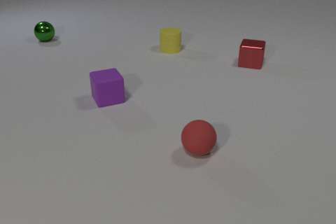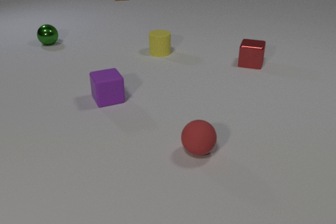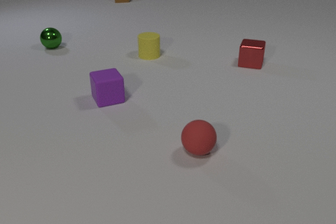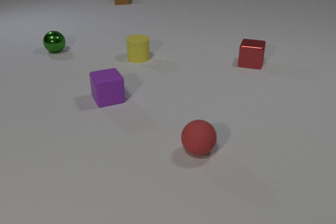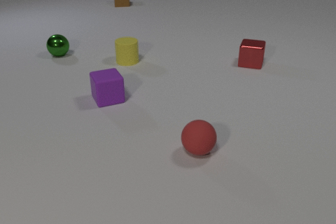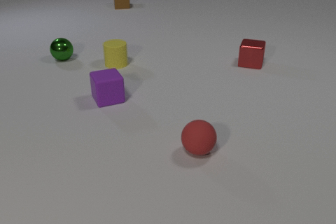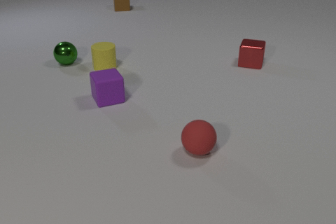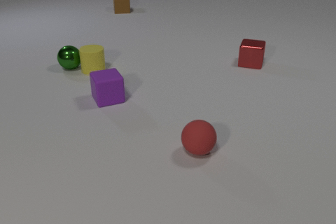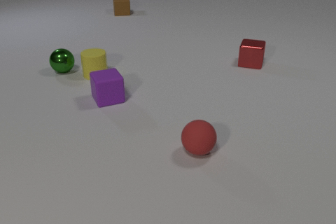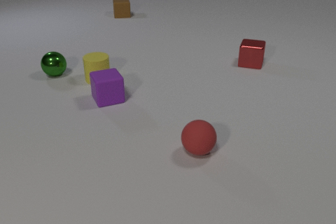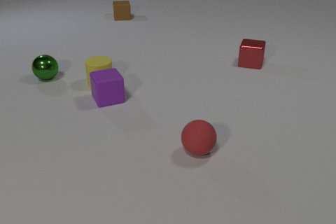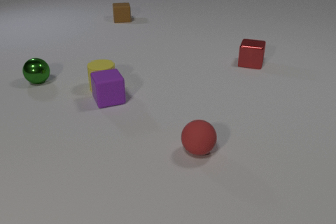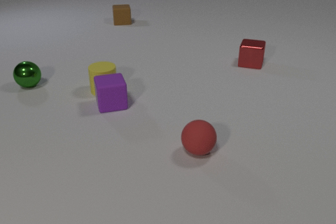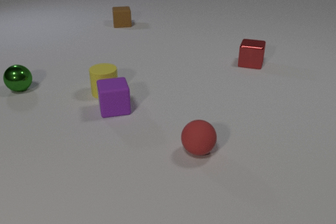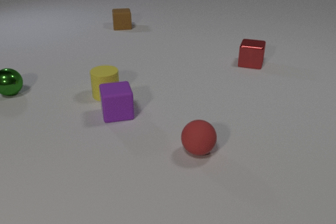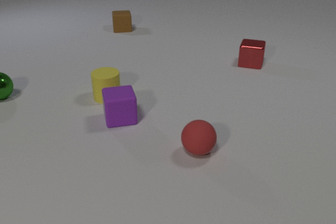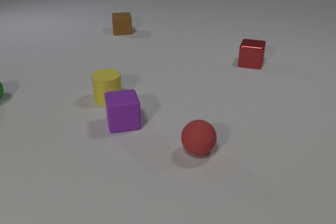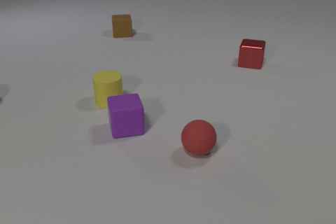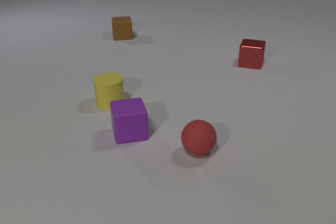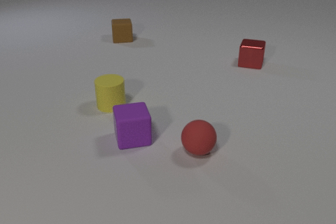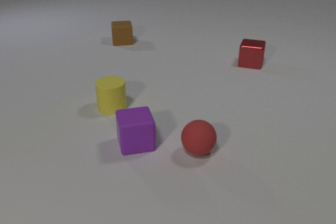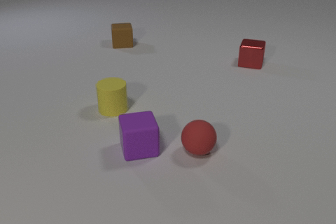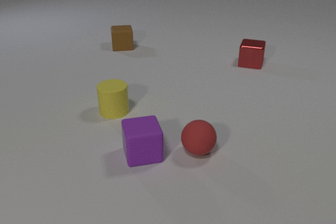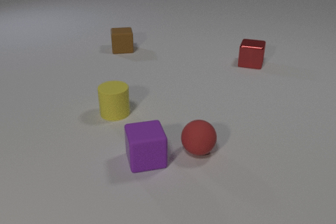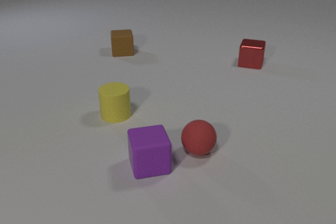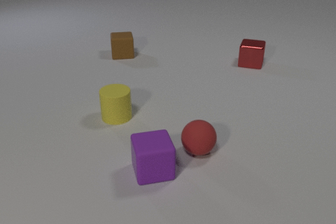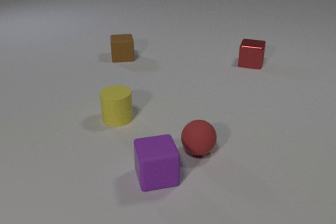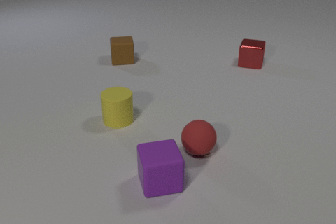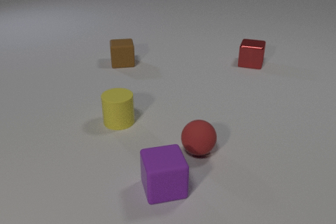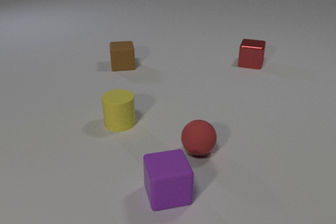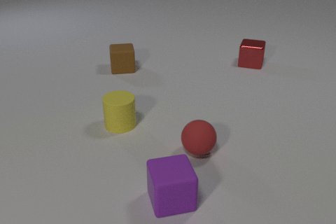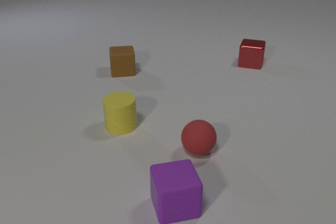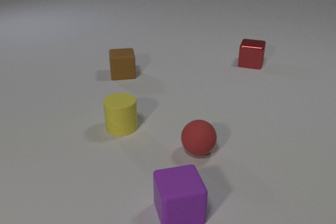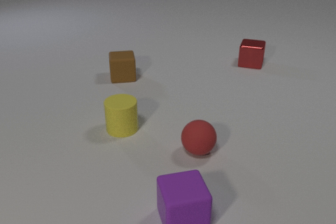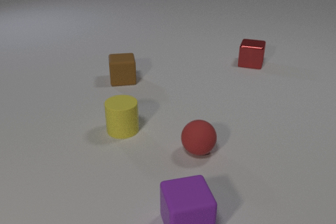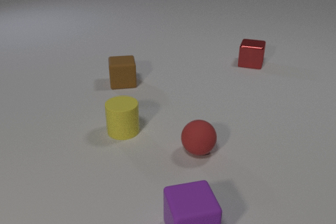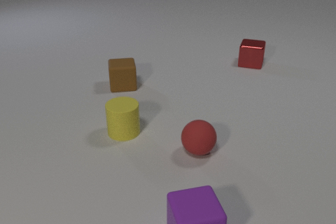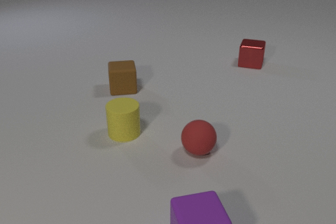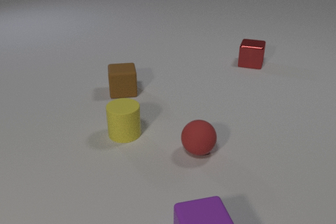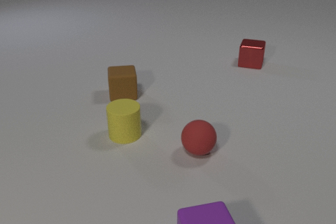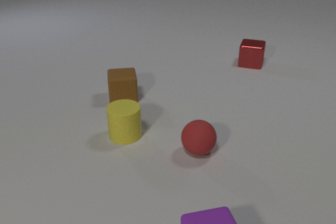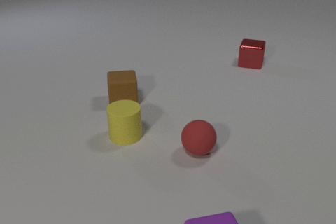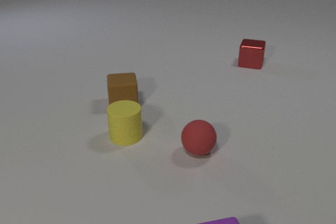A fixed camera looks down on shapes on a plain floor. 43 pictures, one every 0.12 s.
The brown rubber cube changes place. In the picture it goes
toward the camera.
The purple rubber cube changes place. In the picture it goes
toward the camera.
0.00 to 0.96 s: The green metal sphere rolls toward the camera. The yellow rubber cylinder slides to the left and toward the camera. The brown rubber cube slides toward the camera. The green metal sphere and the yellow rubber cylinder collide.
0.96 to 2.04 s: The green metal sphere rolls to the left and toward the camera, leaves at the left edge. The yellow rubber cylinder slides toward the camera. The purple rubber cube slides toward the camera. The brown rubber cube slides toward the camera. The yellow rubber cylinder and the purple rubber cube collide.
2.04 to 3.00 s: The yellow rubber cylinder slides toward the camera. The purple rubber cube slides toward the camera. The brown rubber cube slides toward the camera.
3.00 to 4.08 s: The yellow rubber cylinder slides toward the camera. The purple rubber cube slides toward the camera and to the right. The brown rubber cube slides toward the camera.
4.08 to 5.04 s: The yellow rubber cylinder slides toward the camera. The purple rubber cube slides toward the camera and to the right. The brown rubber cube slides toward the camera.
How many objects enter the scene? 0.
Are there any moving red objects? no.
How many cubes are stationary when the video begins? 2.
